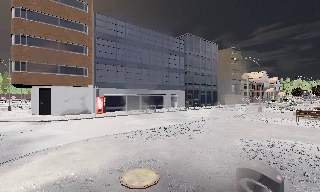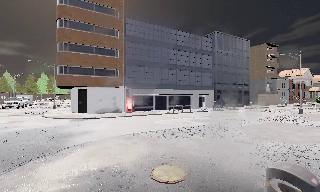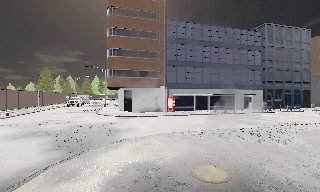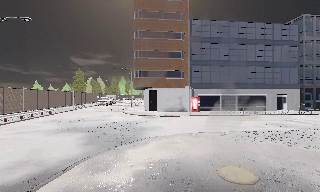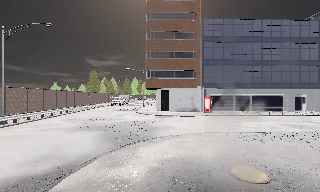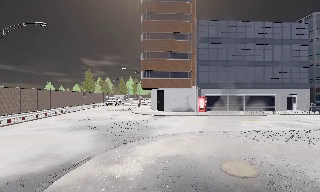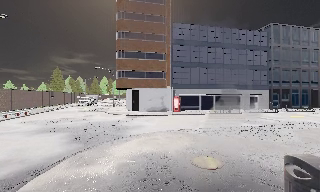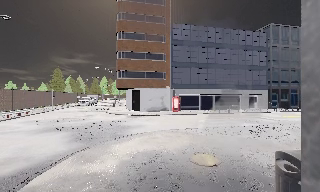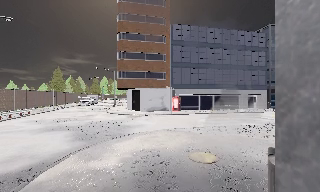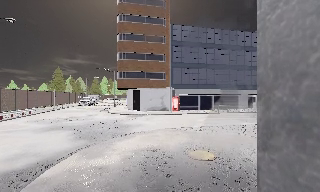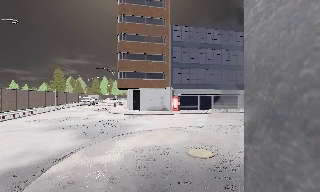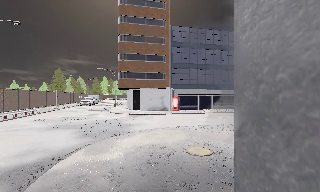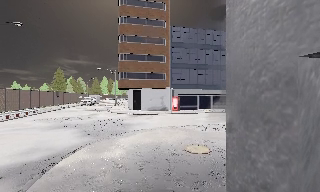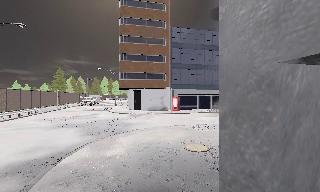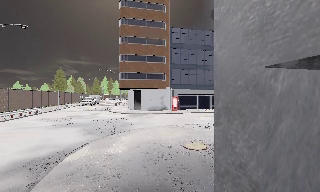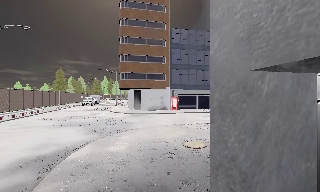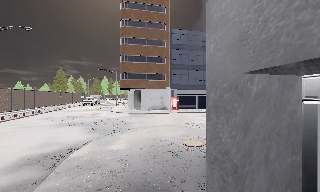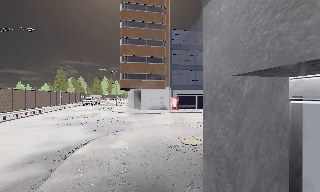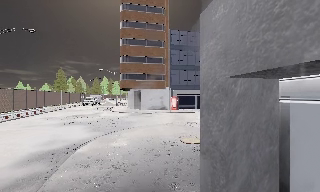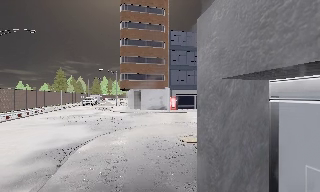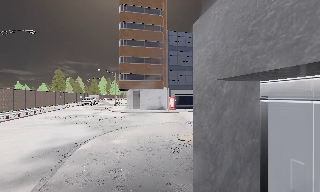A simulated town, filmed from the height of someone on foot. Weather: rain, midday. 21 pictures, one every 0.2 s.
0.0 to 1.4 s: The scene slides to the right, as the camera pans about 25 degrees to its left. It travels backward, about 1.5 m, so what stands in front gets smaller.
1.4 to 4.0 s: The camera travels backward, about 2.5 m, so what stands in front gets smaller.
The film runs backward here.
